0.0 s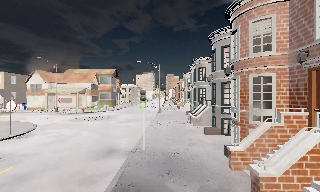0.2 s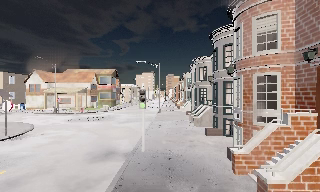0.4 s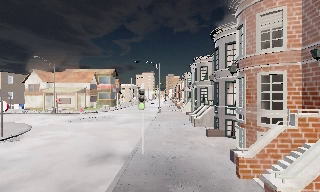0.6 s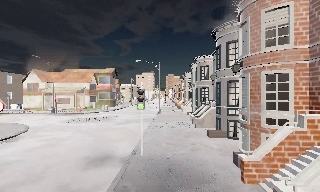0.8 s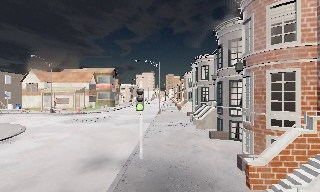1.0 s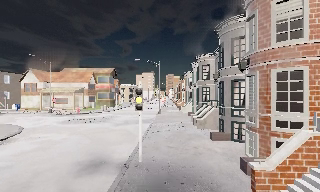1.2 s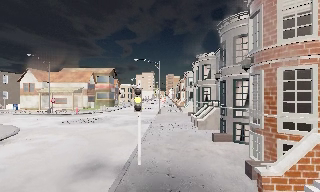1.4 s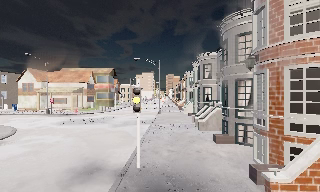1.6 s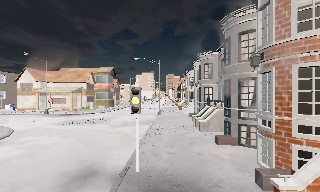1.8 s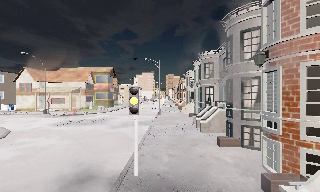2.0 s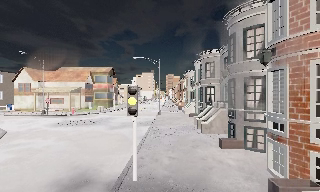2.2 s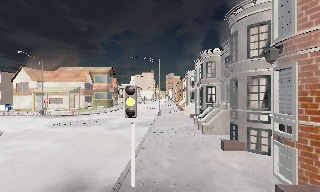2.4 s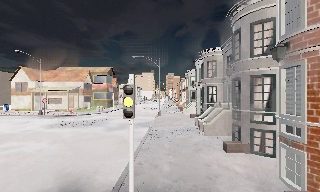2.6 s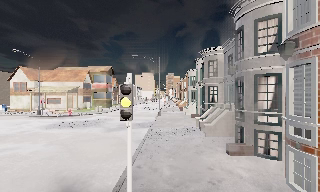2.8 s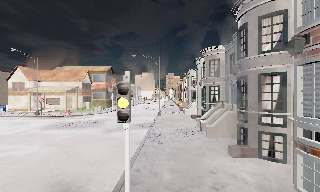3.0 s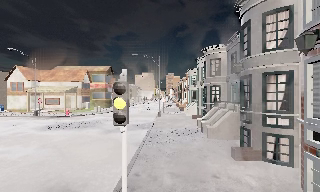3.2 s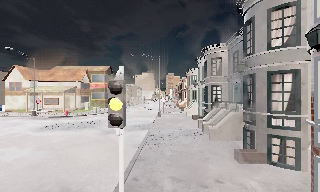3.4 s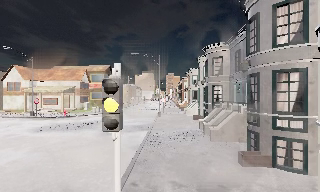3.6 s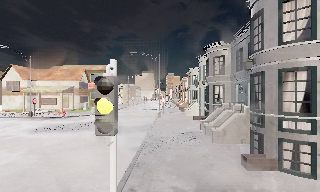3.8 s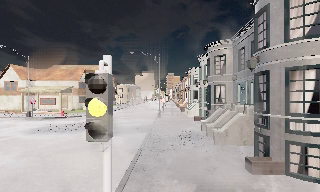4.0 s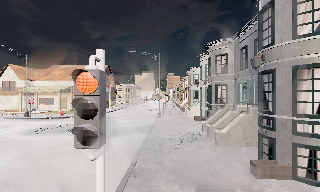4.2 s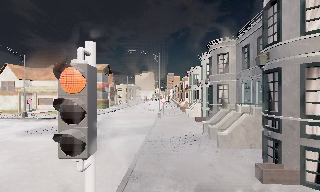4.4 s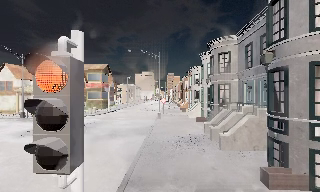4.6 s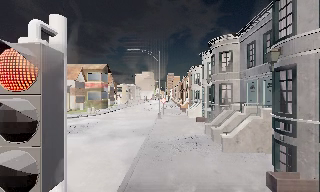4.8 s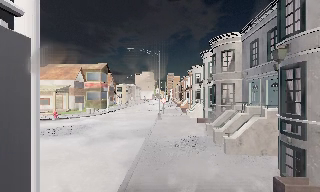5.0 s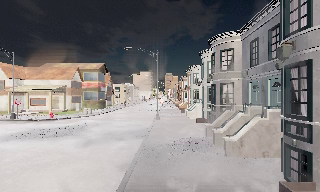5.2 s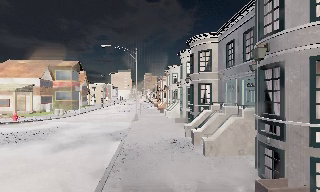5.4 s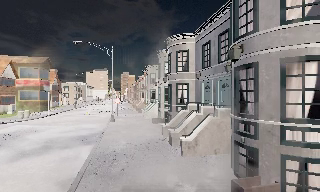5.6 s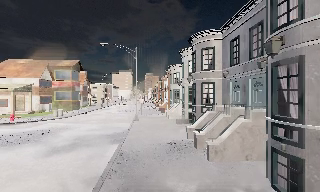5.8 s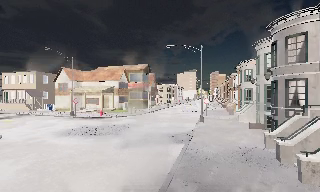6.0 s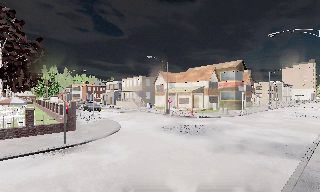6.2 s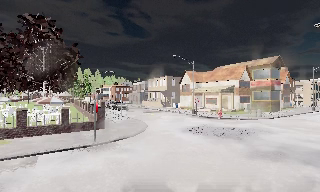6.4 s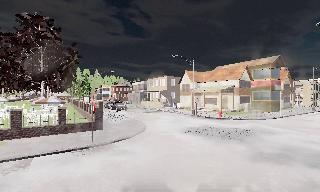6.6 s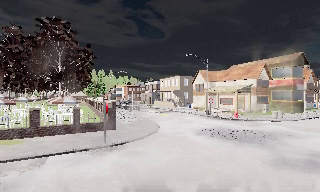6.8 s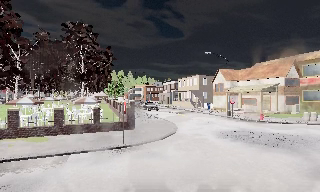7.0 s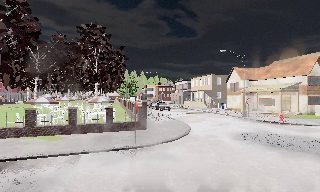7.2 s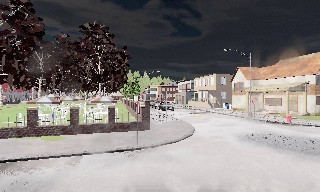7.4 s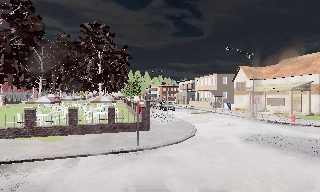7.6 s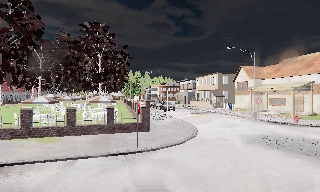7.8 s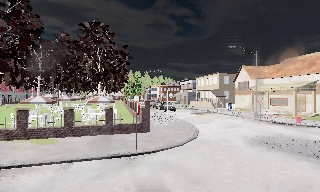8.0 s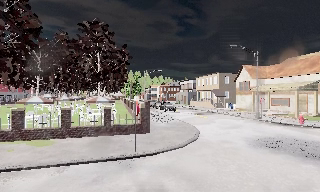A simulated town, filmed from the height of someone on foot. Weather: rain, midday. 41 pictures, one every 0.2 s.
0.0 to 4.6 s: The camera travels forward, about 6 m, so what stands in front looms larger.
4.6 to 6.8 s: The scene slides to the right, as the camera pans about 65 degrees to its left. It travels forward, about 3 m.
6.8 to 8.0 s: The camera travels forward, about 1.5 m, so what stands in front looms larger.
The film runs forward here.
